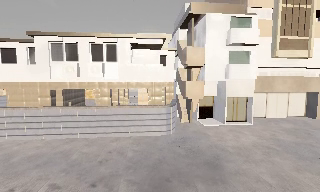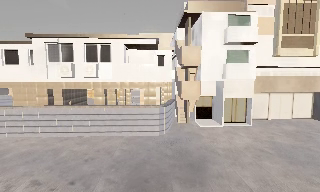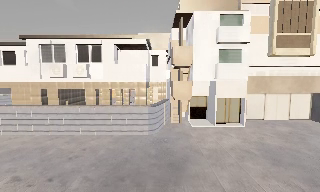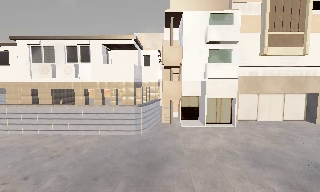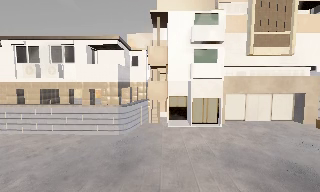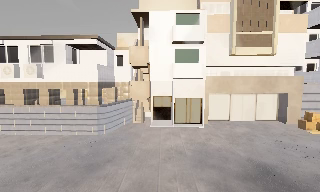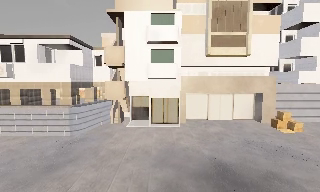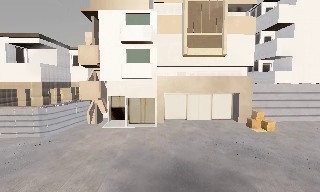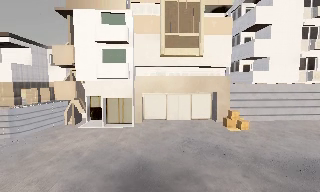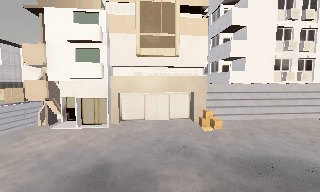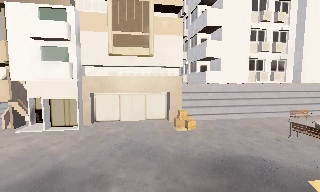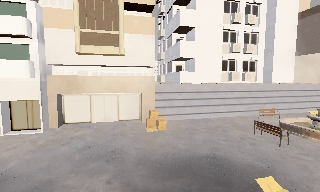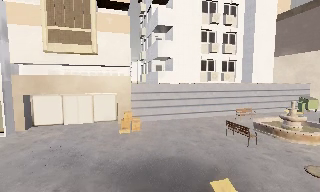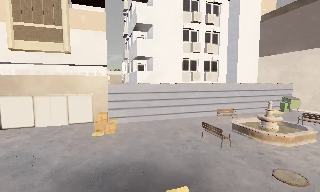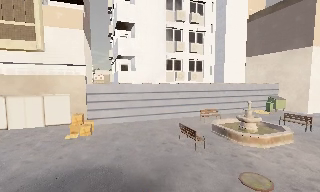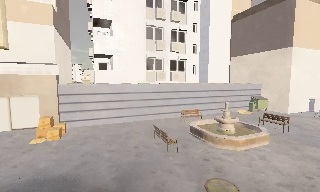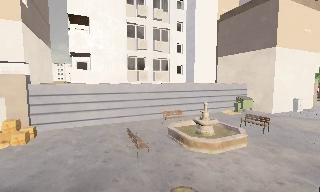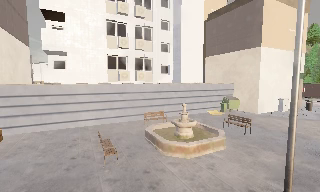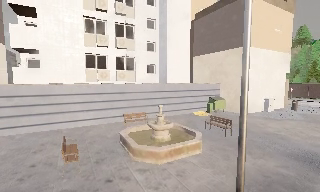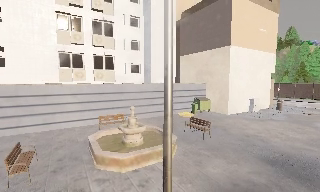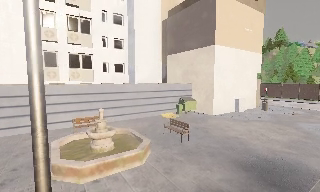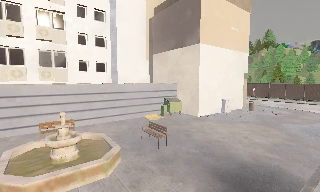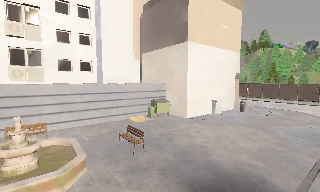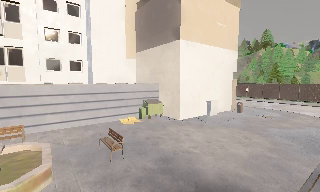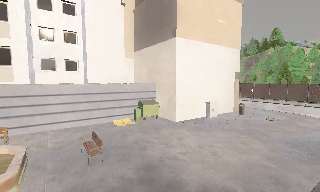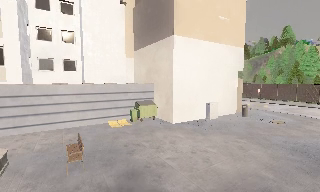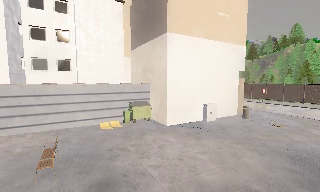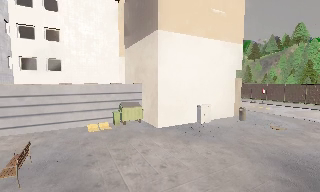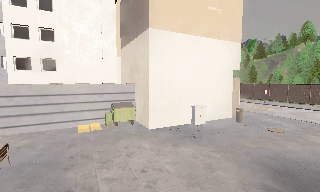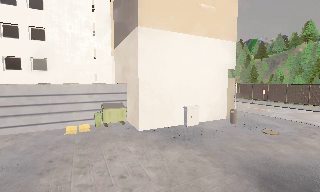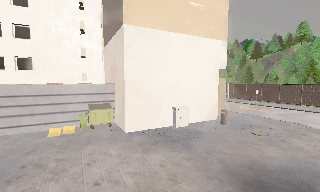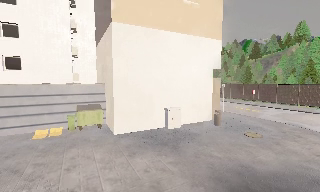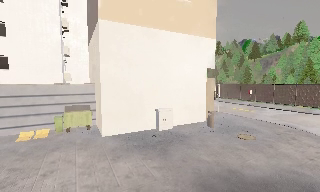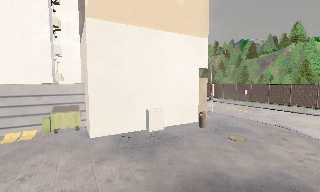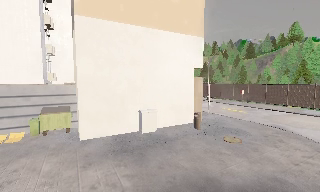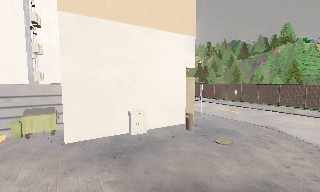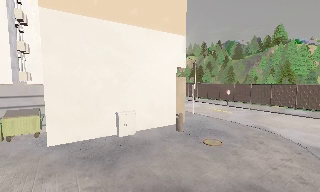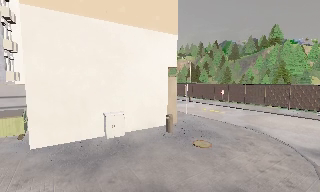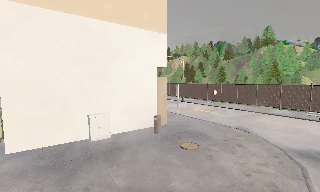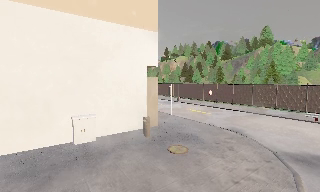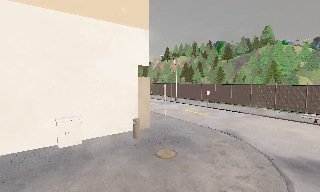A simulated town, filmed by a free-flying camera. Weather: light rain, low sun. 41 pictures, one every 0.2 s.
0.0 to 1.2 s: The camera travels to its right, about 7 m, so close, fixed things drift to the left.
1.2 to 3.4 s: The camera pans to its right, which is clockwise from overhead, by about 25 degrees. It travels to its right, about 14 m, so close, fixed things drift to the left.
3.4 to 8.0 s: The camera travels to its right and forward, about 20 m, so close, fixed things drift to the left. It loses speed.
The film runs backward here.
